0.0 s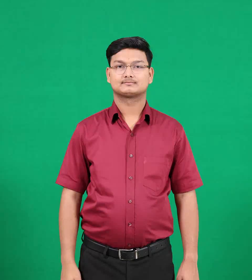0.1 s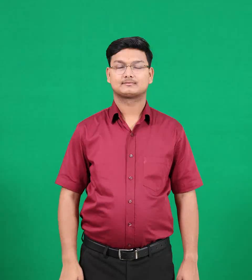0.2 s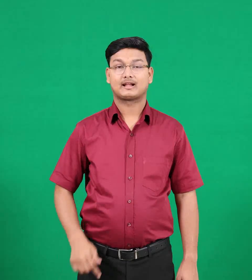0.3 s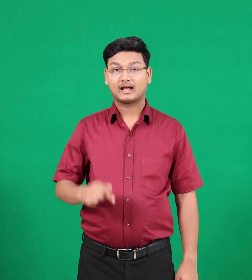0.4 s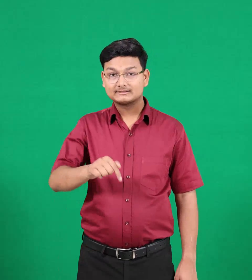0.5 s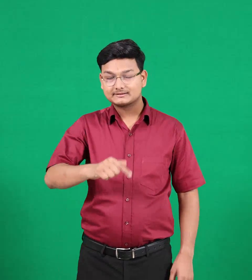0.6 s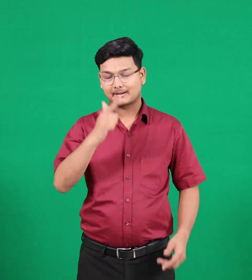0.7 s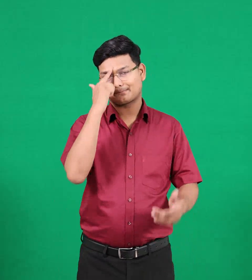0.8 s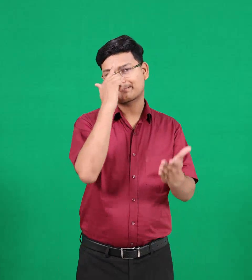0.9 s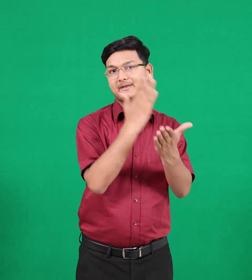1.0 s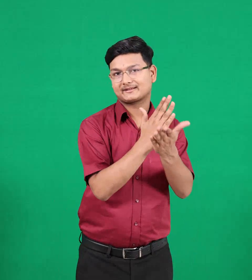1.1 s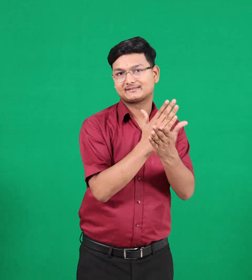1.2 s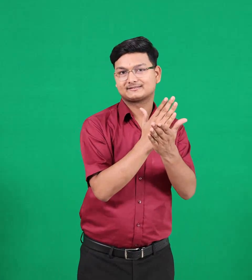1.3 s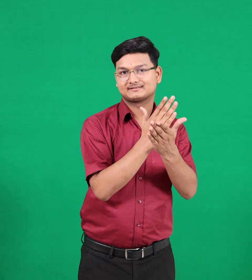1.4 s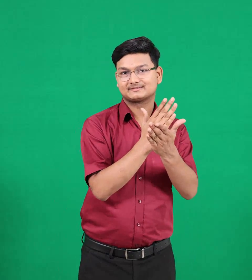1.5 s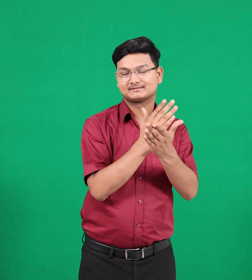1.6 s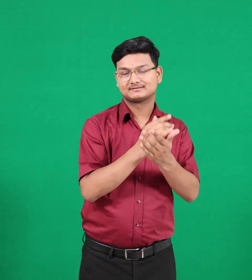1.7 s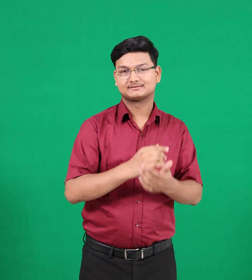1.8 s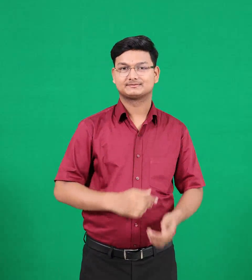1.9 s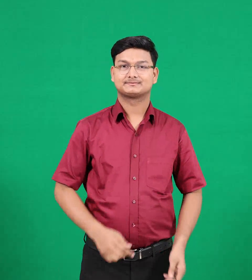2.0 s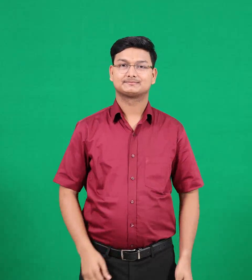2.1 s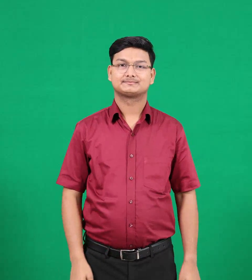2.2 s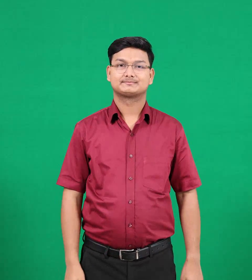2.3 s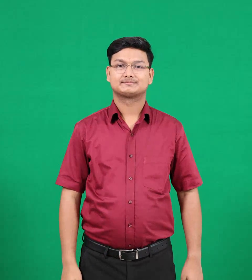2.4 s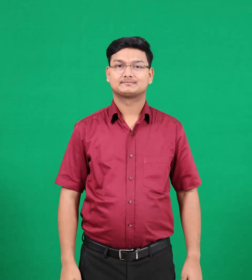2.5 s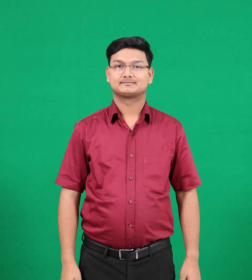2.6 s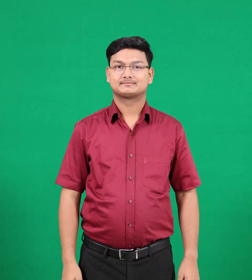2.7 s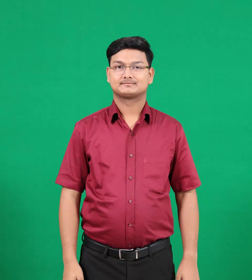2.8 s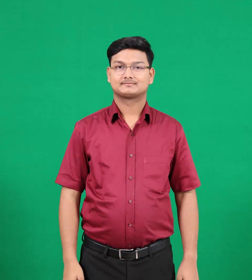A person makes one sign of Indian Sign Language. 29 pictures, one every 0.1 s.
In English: believing
